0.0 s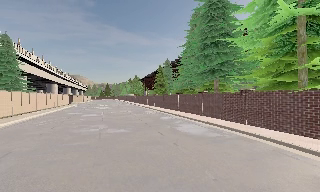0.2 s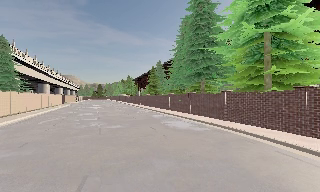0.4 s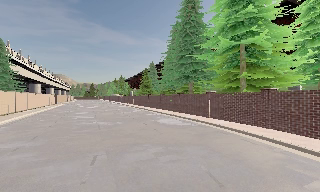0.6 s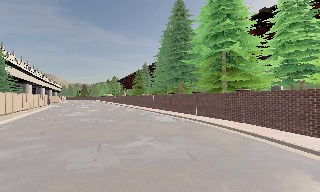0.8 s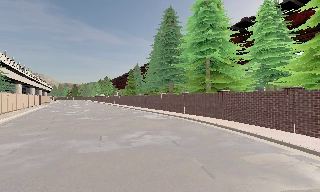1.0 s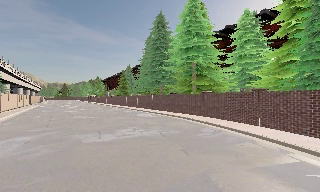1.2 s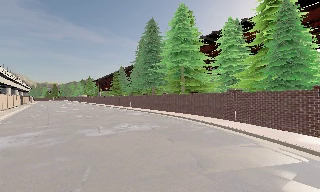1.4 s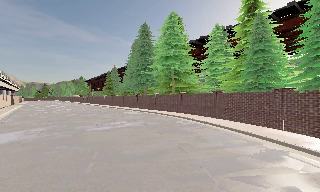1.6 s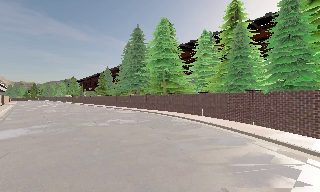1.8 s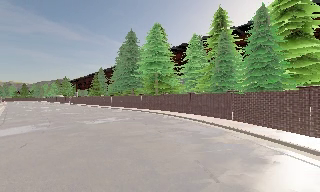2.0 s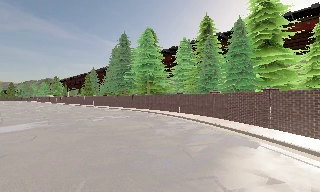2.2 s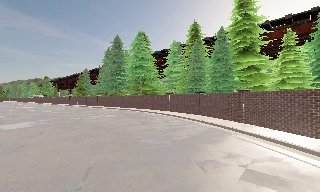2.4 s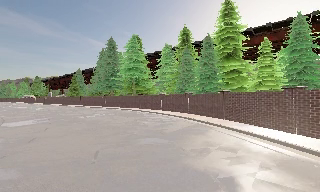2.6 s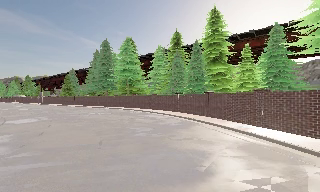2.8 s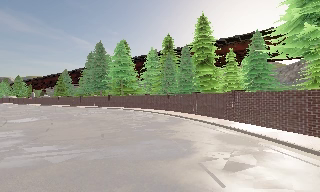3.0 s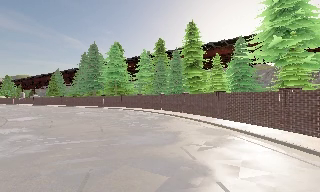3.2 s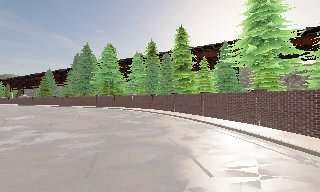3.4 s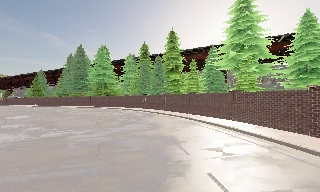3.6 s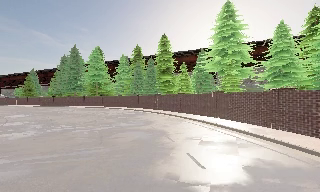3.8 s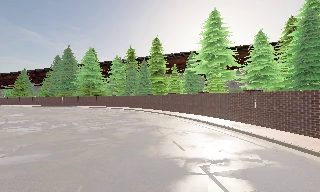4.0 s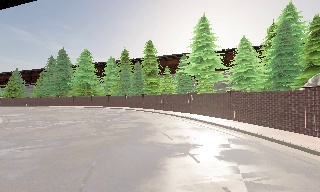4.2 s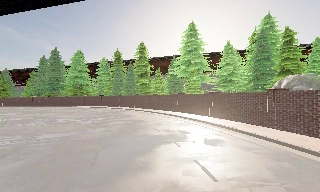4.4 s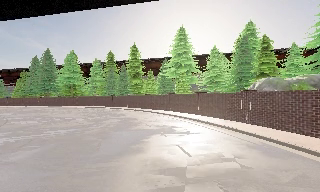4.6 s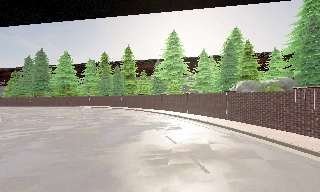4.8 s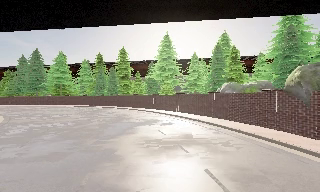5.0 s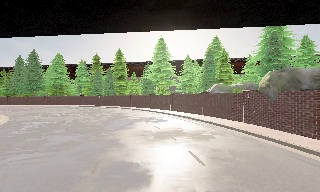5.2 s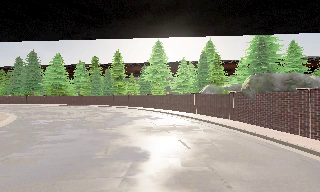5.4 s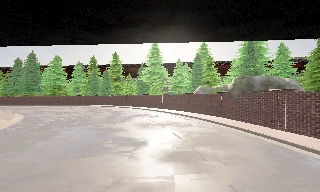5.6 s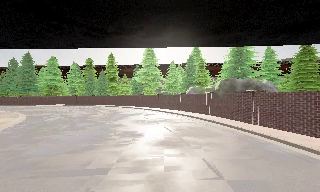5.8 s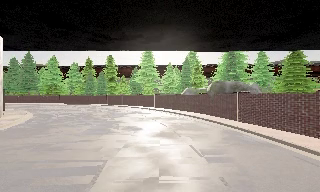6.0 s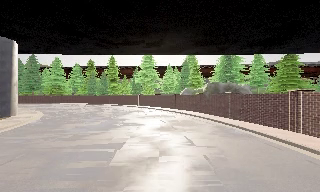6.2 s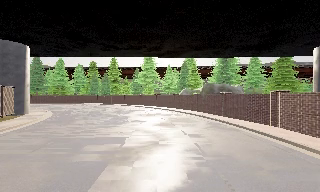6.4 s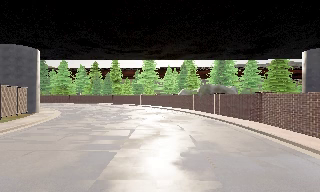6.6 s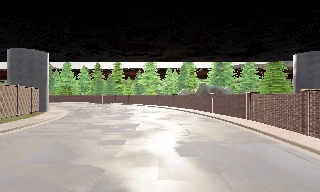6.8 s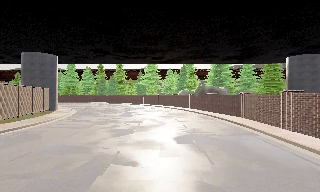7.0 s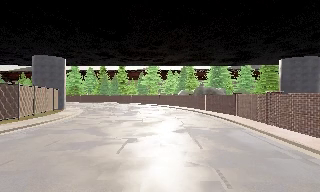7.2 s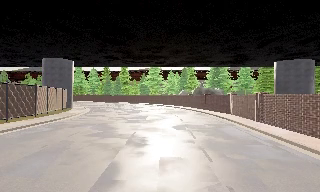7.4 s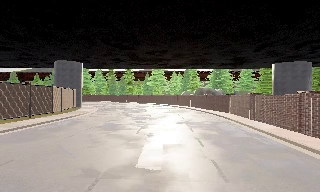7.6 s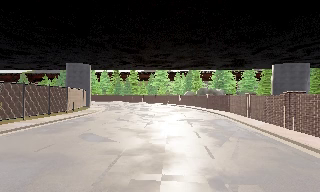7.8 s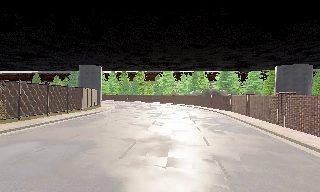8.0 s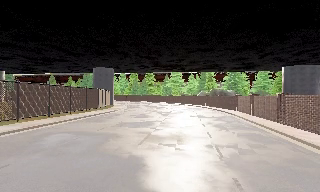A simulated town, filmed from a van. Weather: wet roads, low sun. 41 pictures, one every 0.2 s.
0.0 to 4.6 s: The camera pans to its right, which is clockwise from overhead, by about 60 degrees. It travels backward, about 40 m.
4.6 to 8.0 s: The camera travels backward, about 30 m, so what stands in front gets smaller.
The film runs backward here.
